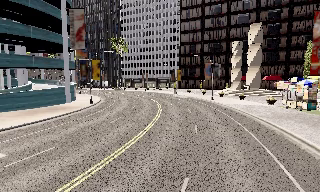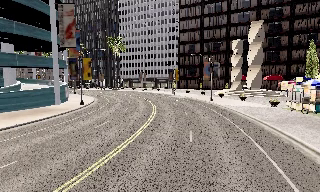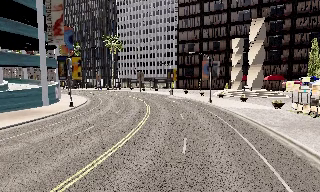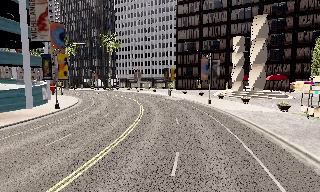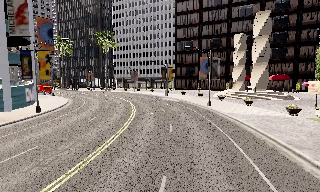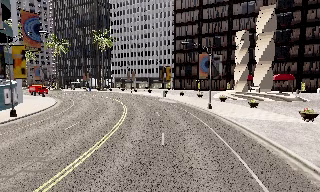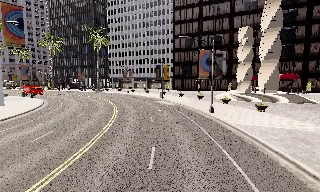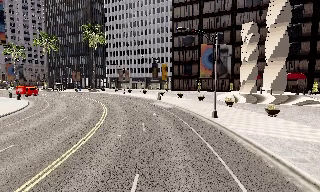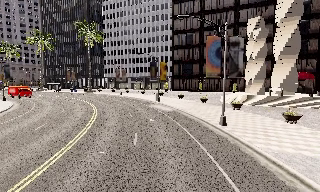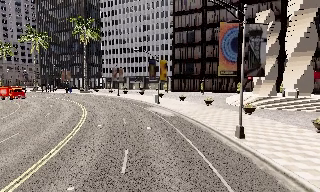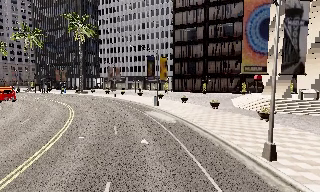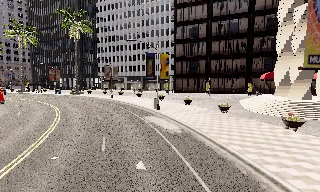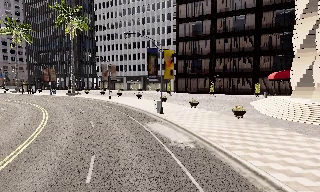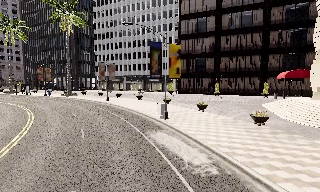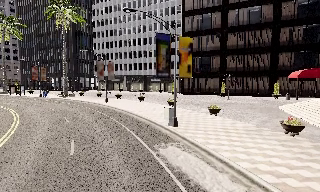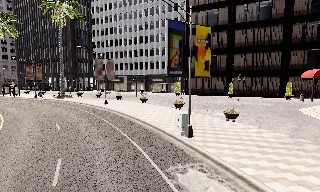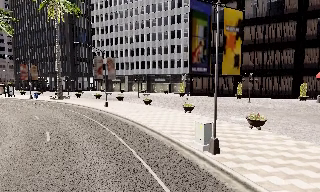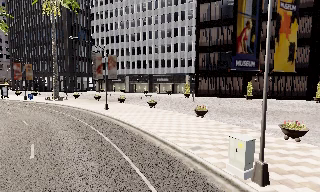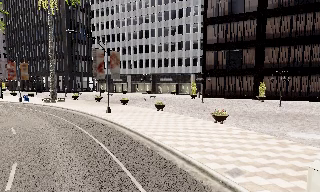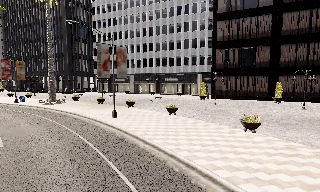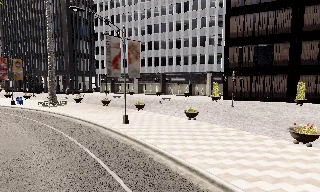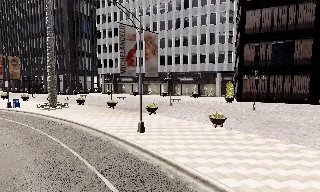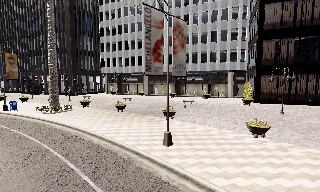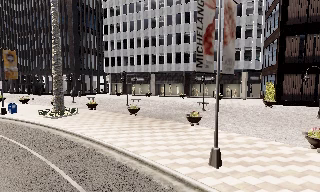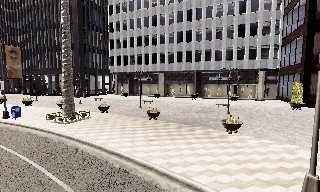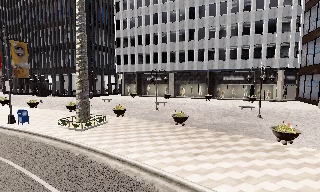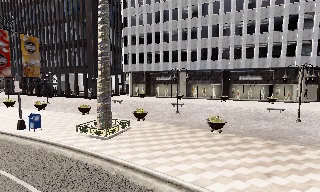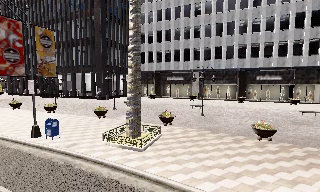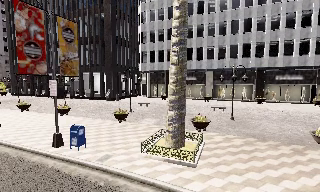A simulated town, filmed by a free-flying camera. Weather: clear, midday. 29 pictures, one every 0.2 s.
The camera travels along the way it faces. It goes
forward.
0.0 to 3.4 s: The camera travels forward, about 40 m, so what stands in front looms larger.
3.4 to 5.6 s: The camera travels forward and to its left, about 30 m, so what stands in front looms larger.
The film runs forward here.
